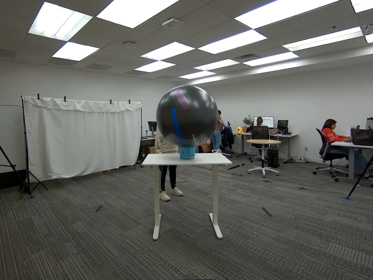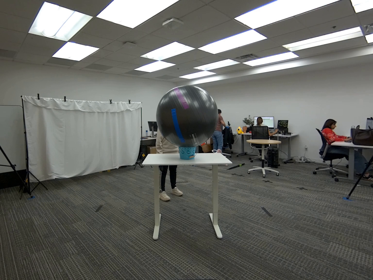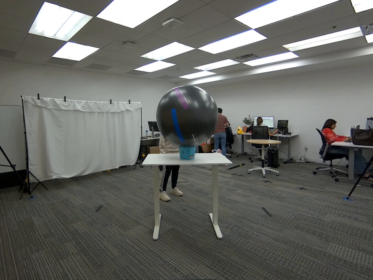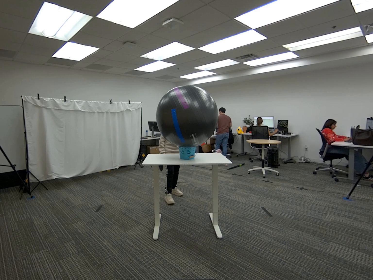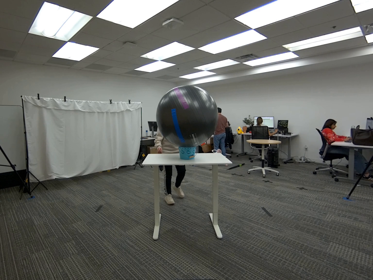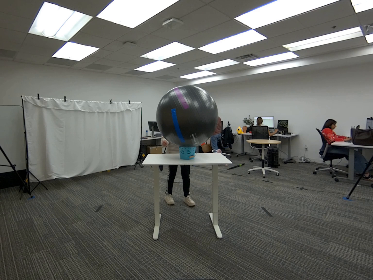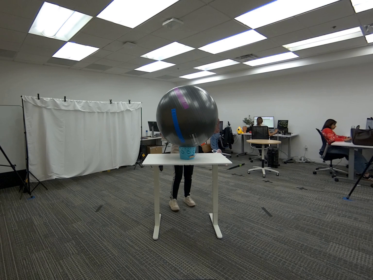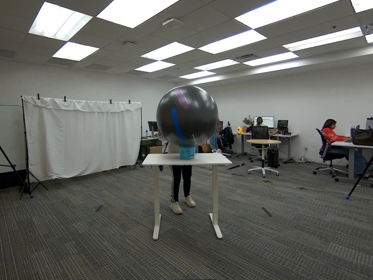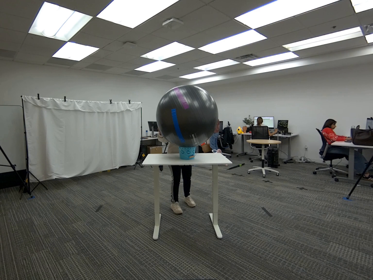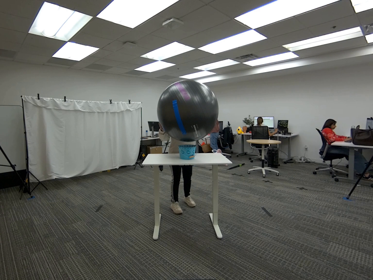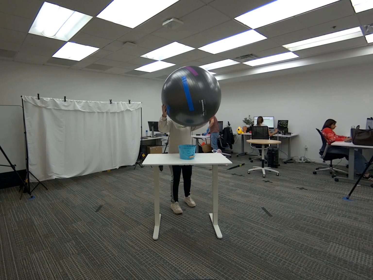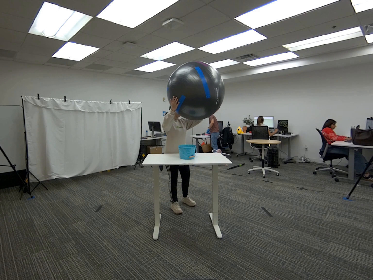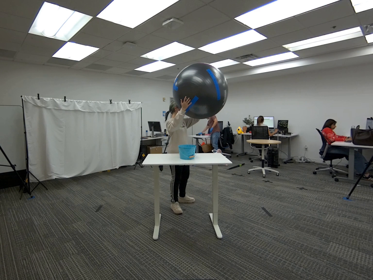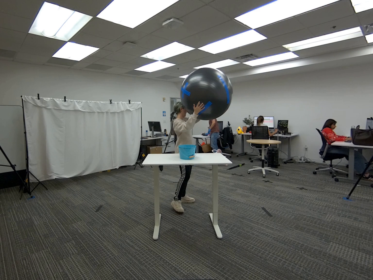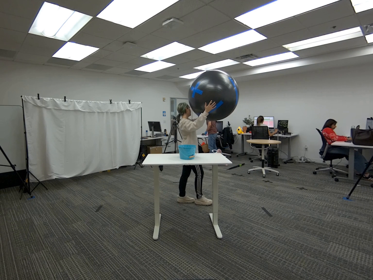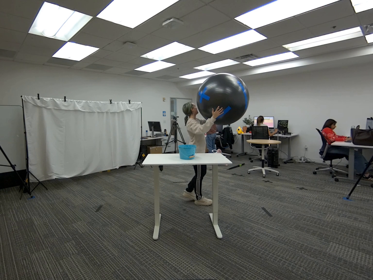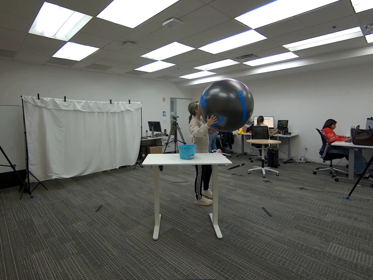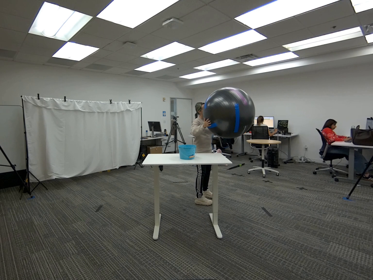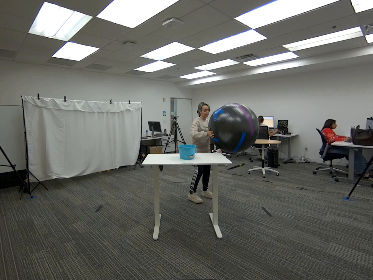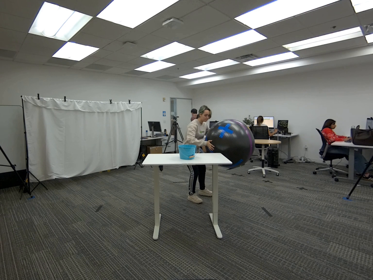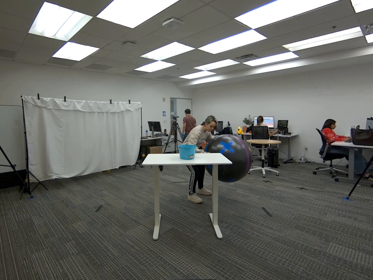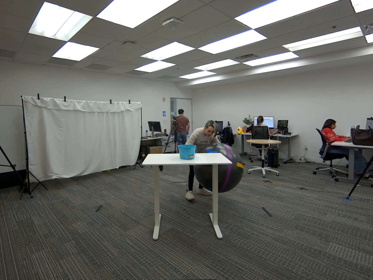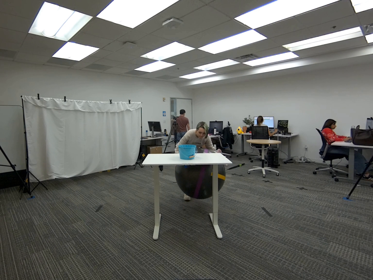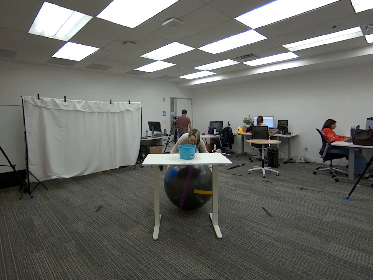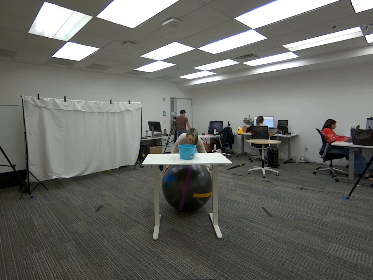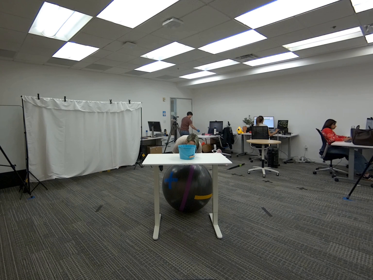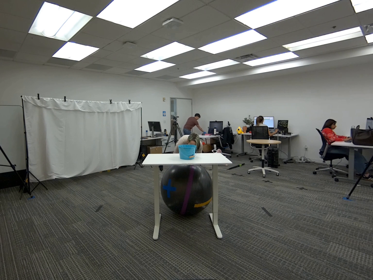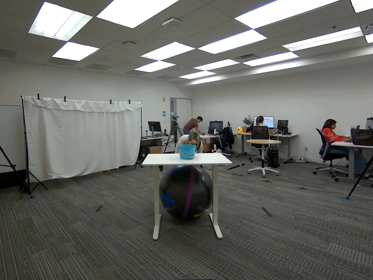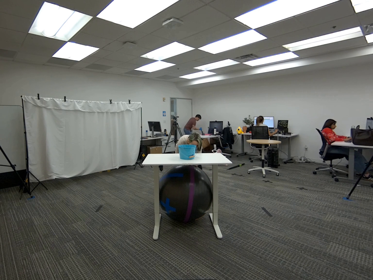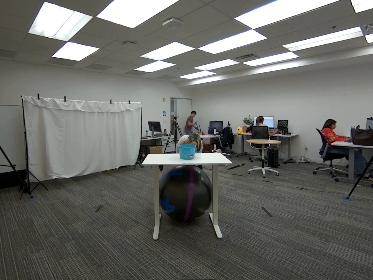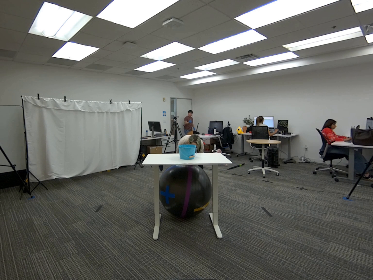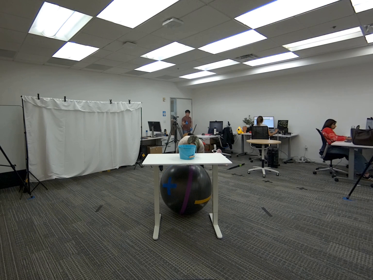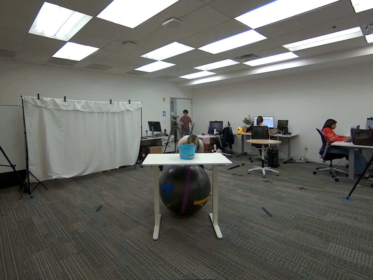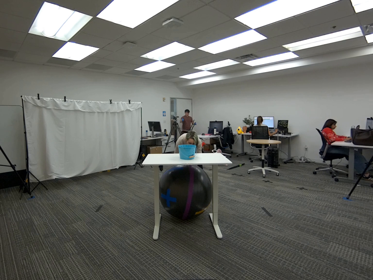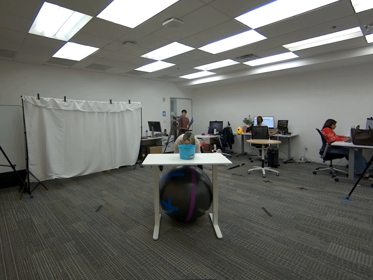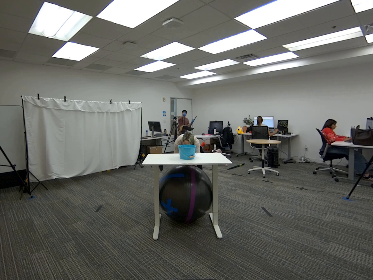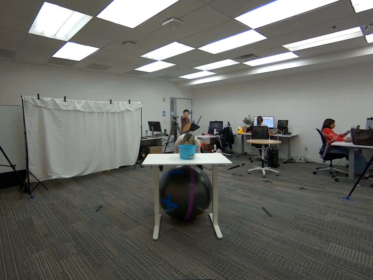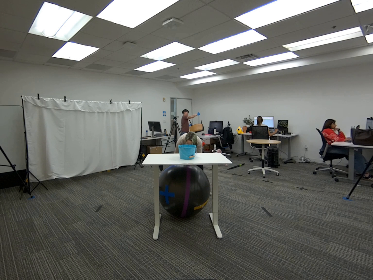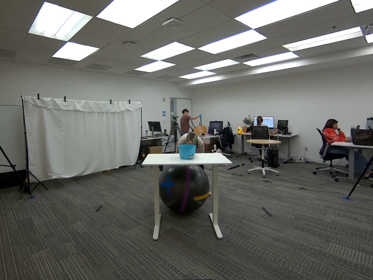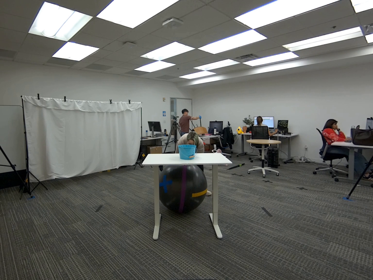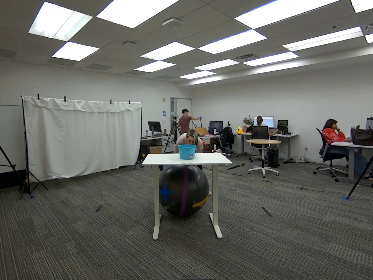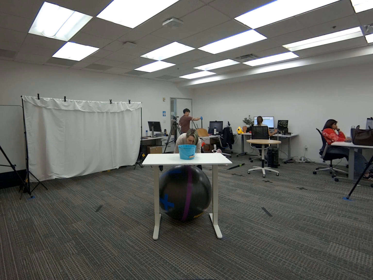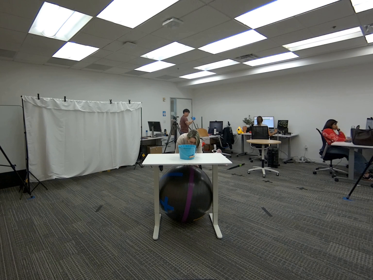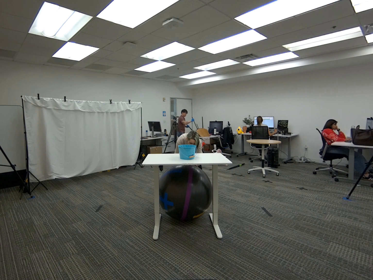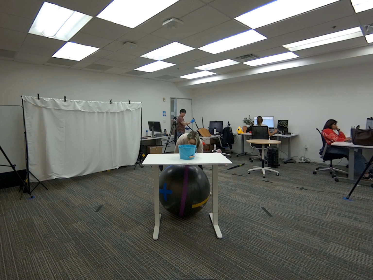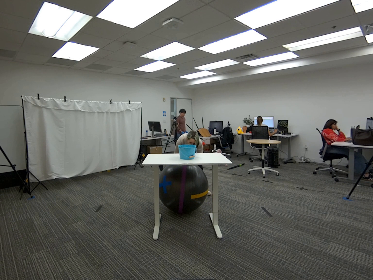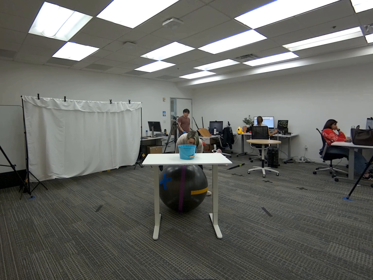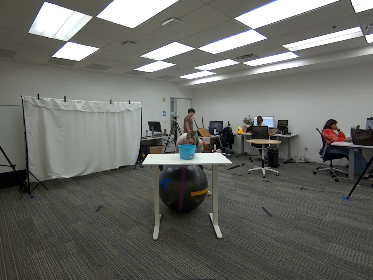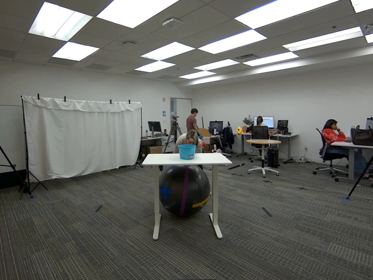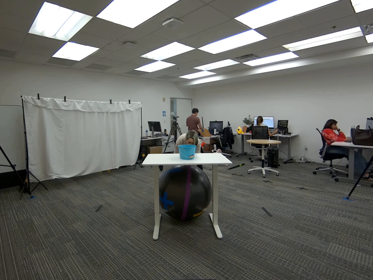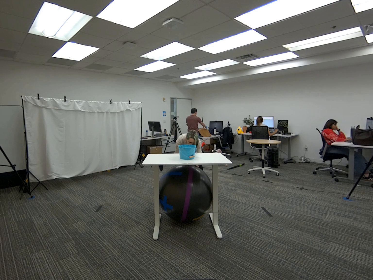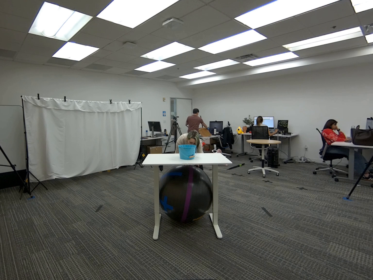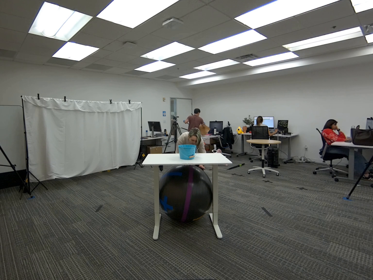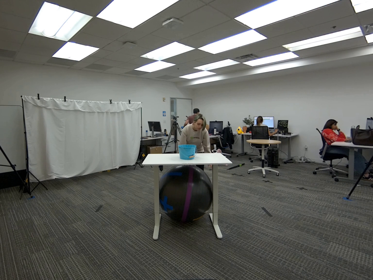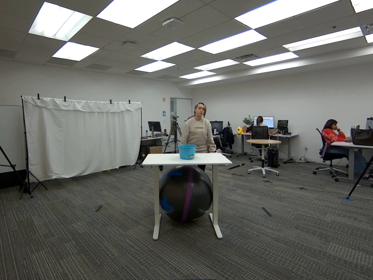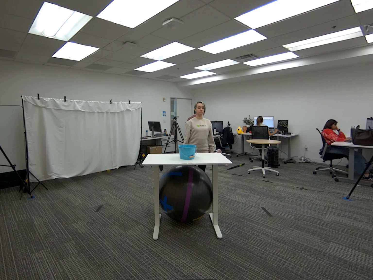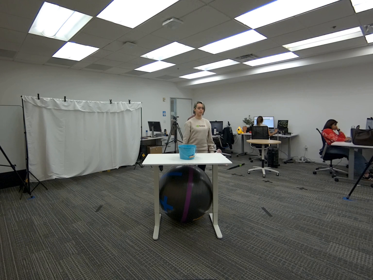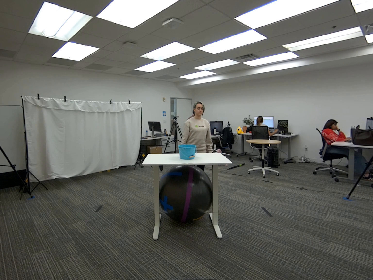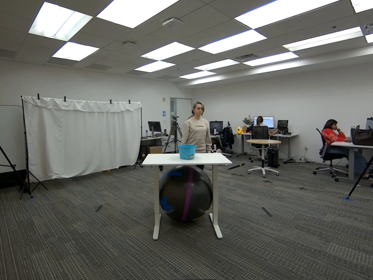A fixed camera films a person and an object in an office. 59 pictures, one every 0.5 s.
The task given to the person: Walk over to the yoga ball on the top of the white desk in the blue basket and hold onto the yoga ball with both hands and slowly roll the yoga ball under the desk while always keeping your hand on the yoga ball. Leave the yoga ball on the ground when complete.
